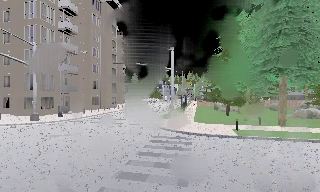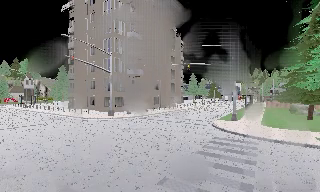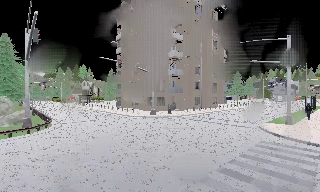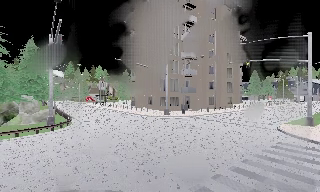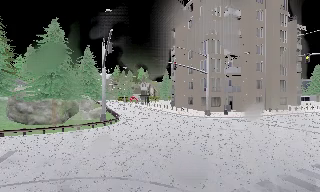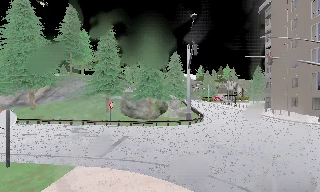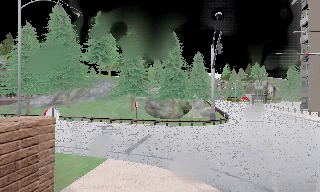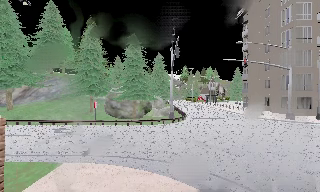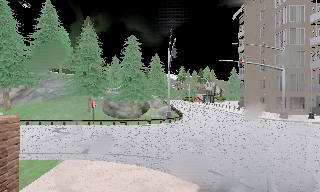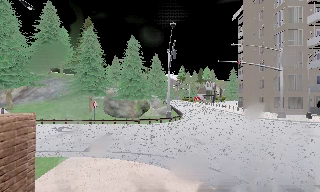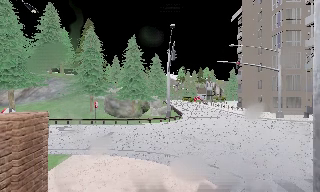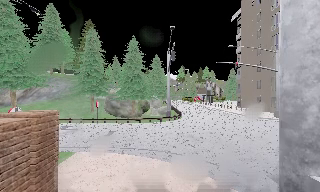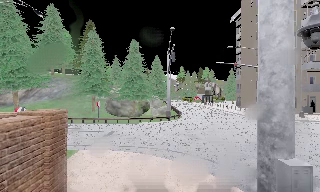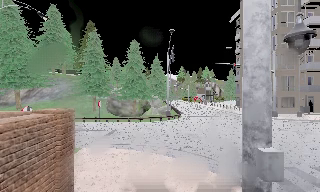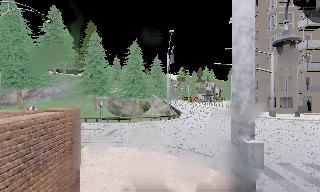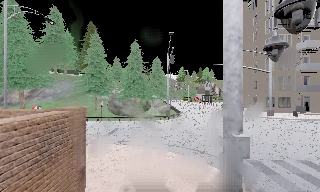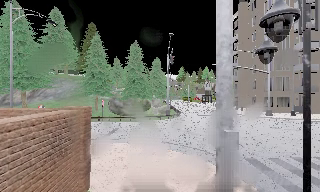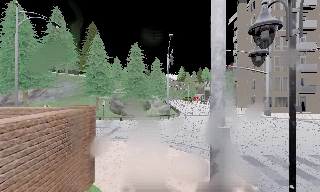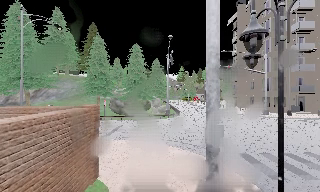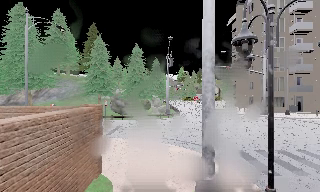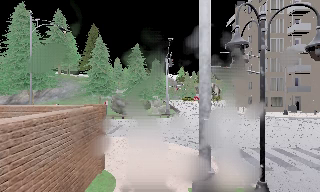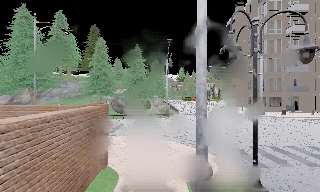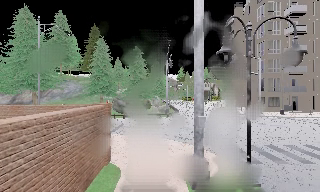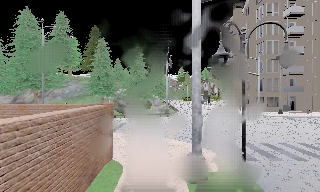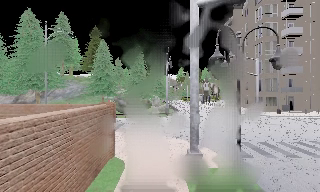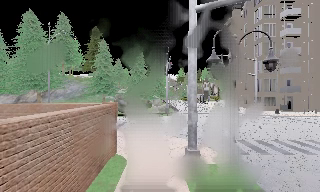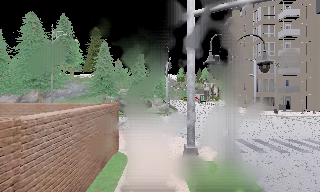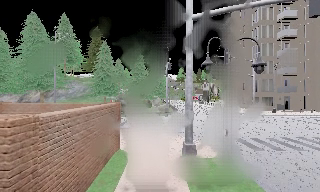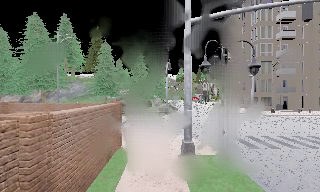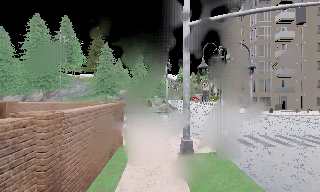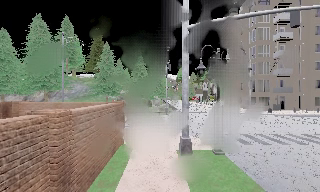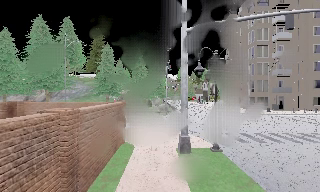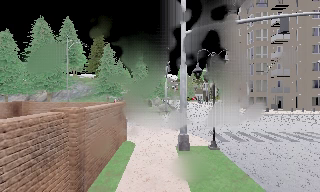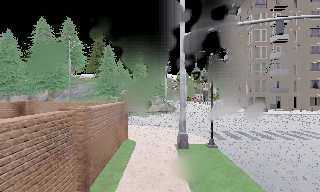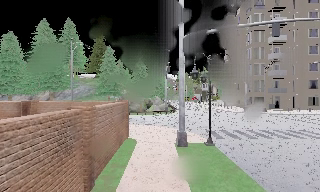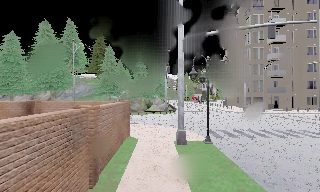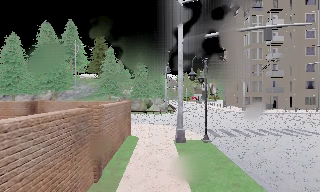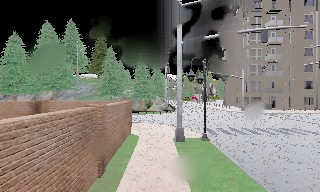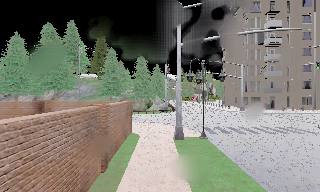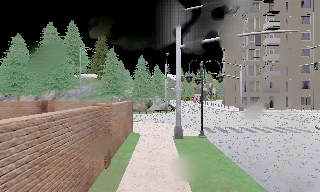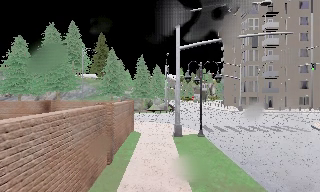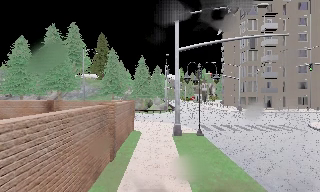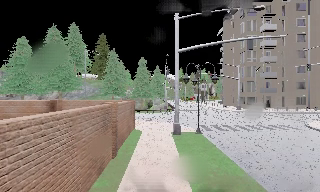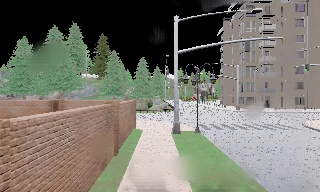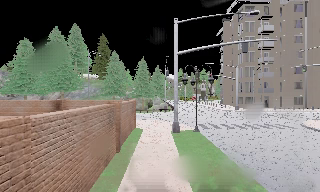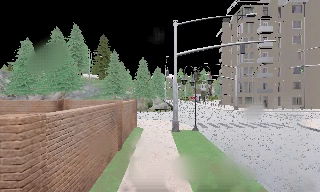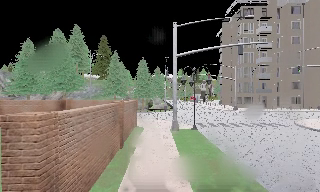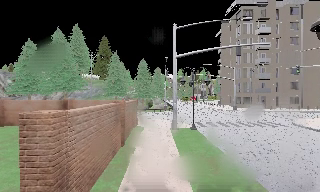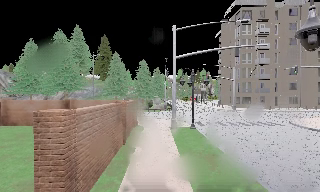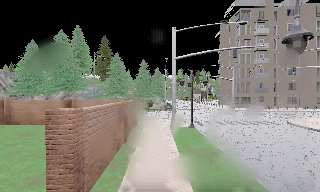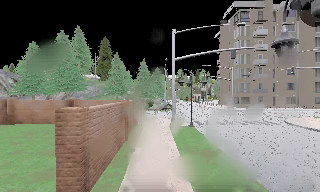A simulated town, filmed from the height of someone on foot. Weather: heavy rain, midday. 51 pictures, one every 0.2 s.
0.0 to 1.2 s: The camera swings to its left by about 90 degrees, and the scene slides to the right. It travels backward, about 2 m.
1.2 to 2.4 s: The scene slides to the left, as the camera pans about 15 degrees to its right. It travels backward, about 2 m, so what stands in front gets smaller.
2.4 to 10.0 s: The camera travels backward, about 12 m, so what stands in front gets smaller.
The film runs backward here.
